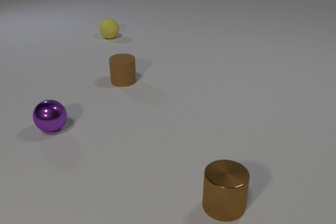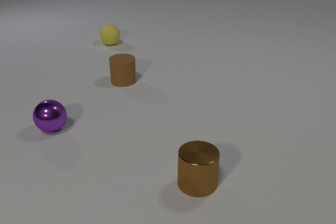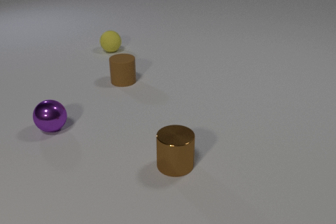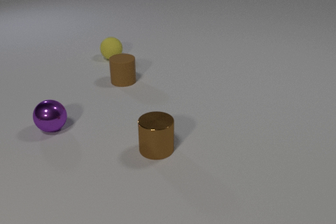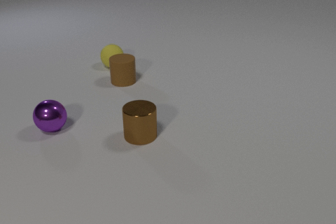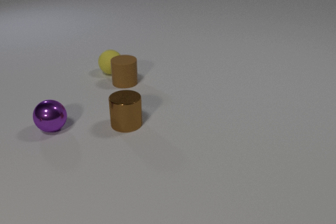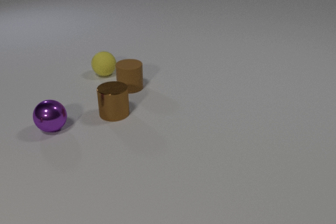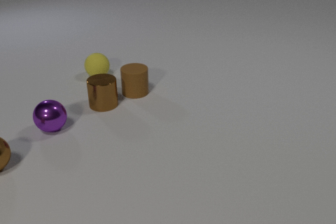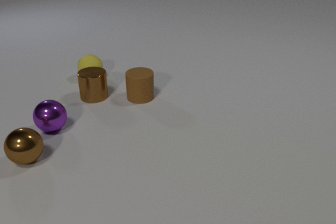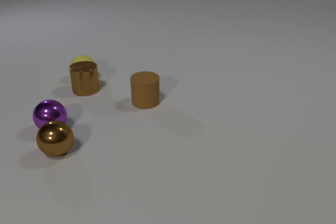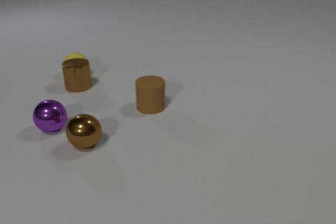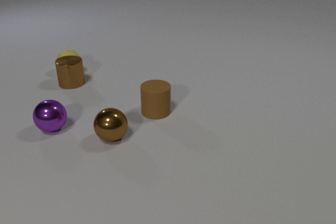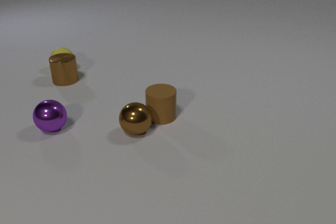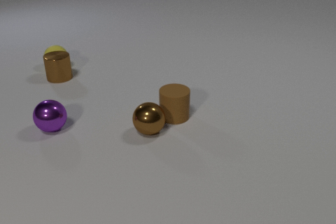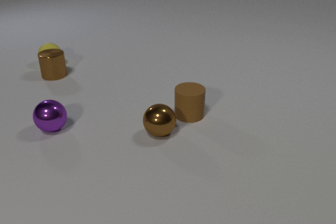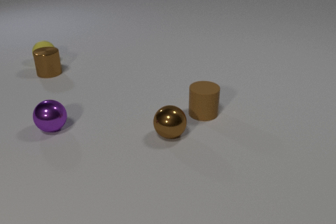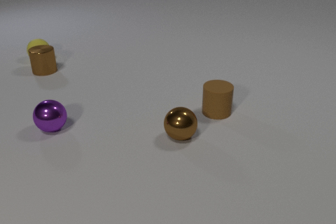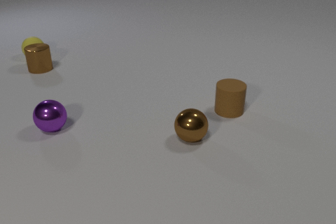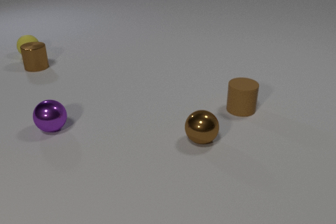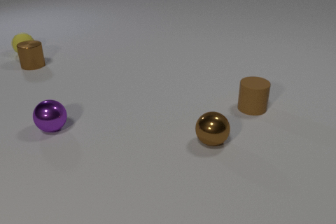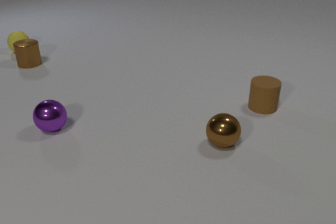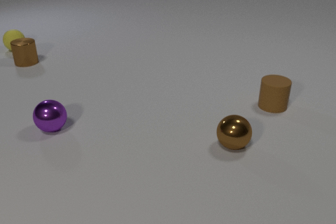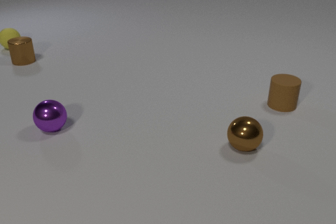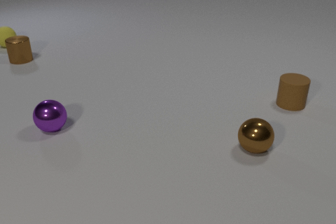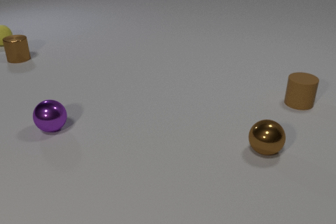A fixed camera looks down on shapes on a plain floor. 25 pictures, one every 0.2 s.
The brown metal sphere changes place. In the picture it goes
to the right.
The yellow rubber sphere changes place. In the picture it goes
to the left.
0.0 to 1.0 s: The yellow rubber sphere rolls toward the camera. The brown metal cylinder slides away from the camera and to the left. The yellow rubber sphere and the brown rubber cylinder collide.
1.0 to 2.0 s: The yellow rubber sphere rolls to the left. The brown rubber cylinder slides toward the camera and to the right. The brown metal sphere comes in at the left edge, rolls to the right. The brown metal cylinder slides away from the camera and to the left. The yellow rubber sphere and the brown metal cylinder collide.
2.0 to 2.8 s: The yellow rubber sphere rolls away from the camera and to the left. The brown rubber cylinder slides to the right and toward the camera. The brown metal sphere rolls to the right. The brown metal cylinder slides away from the camera and to the left. The brown rubber cylinder and the brown metal sphere collide.
2.8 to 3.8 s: The yellow rubber sphere rolls away from the camera and to the left. The brown rubber cylinder slides to the right. The brown metal sphere rolls to the right. The brown metal cylinder slides away from the camera and to the left.
3.8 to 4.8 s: The yellow rubber sphere rolls away from the camera and to the left. The brown rubber cylinder slides to the right and away from the camera. The brown metal sphere rolls to the right. The brown metal cylinder slides away from the camera and to the left.
How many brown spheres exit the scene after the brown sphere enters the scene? 0.
How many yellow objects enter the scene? 0.
Are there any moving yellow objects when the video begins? yes.
